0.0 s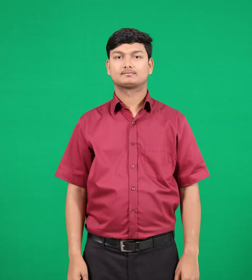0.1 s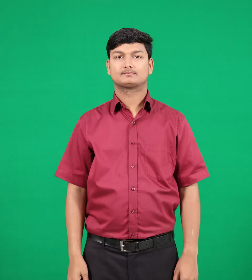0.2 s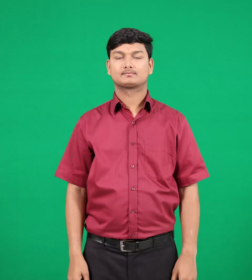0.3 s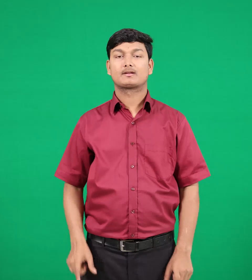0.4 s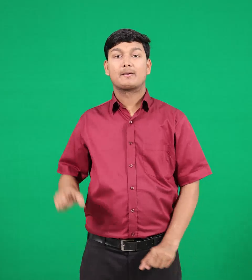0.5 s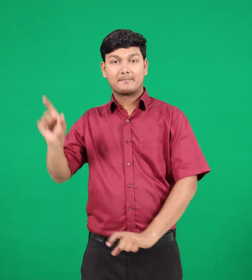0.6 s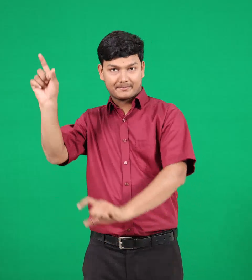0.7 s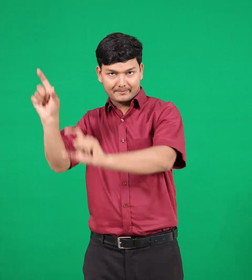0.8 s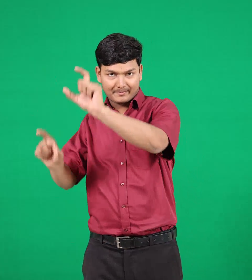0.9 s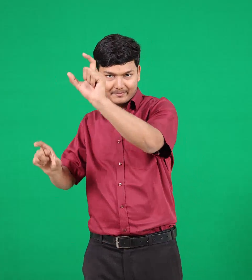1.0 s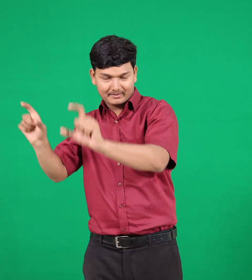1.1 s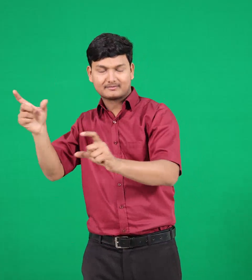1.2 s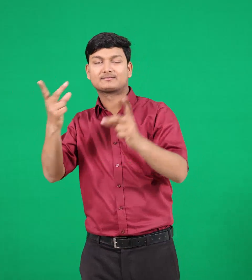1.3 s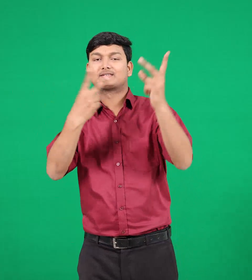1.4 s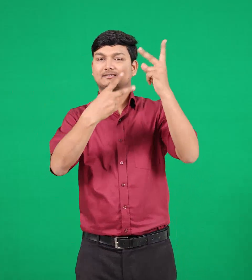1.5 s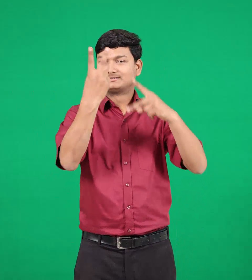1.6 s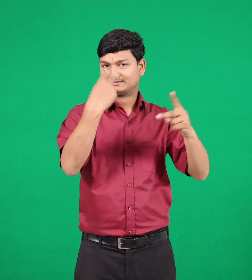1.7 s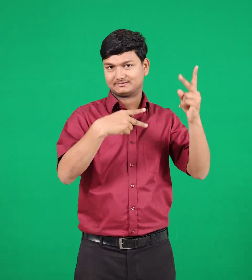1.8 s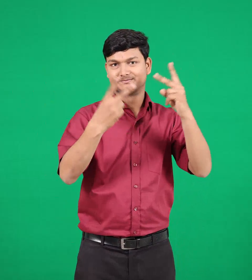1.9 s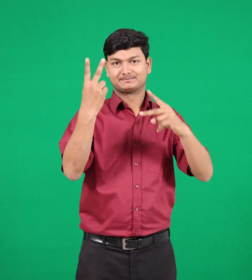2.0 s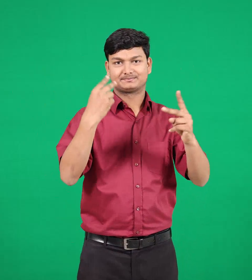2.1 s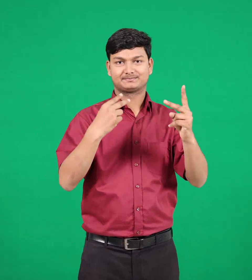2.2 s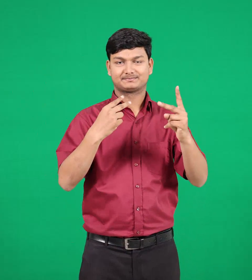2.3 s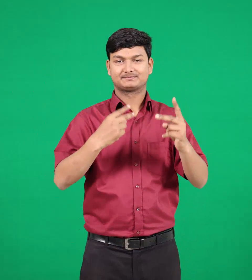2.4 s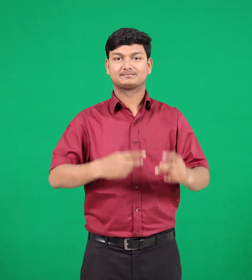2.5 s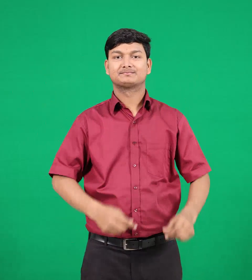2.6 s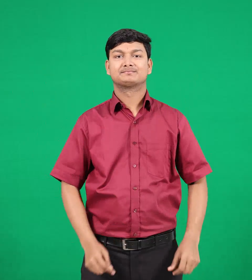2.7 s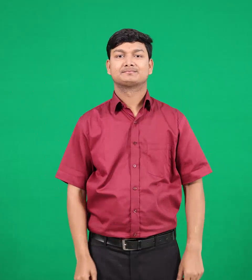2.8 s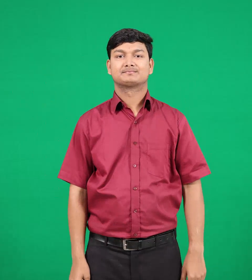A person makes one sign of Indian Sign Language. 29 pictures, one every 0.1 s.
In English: visitors
